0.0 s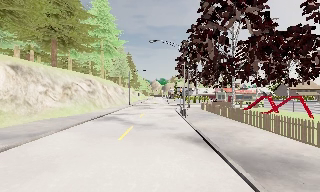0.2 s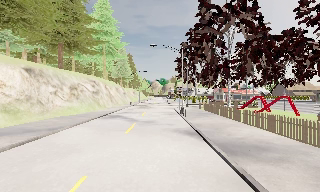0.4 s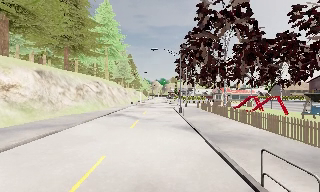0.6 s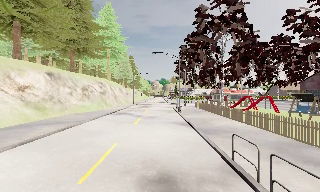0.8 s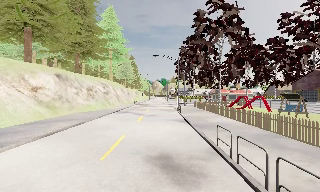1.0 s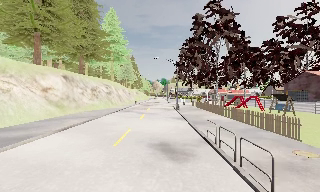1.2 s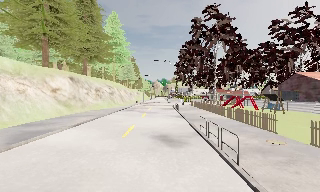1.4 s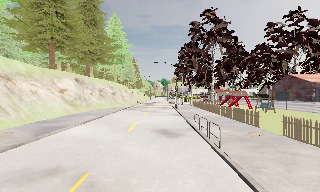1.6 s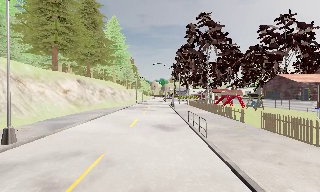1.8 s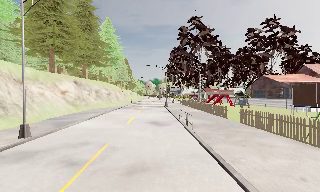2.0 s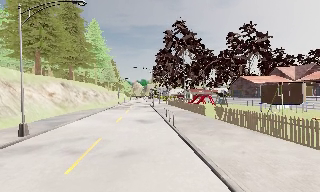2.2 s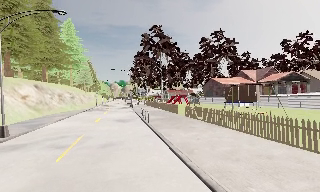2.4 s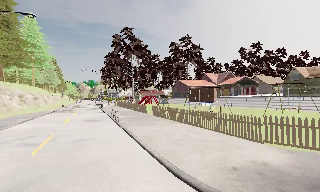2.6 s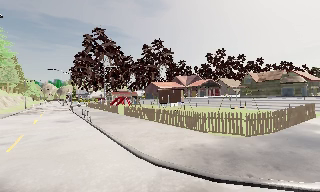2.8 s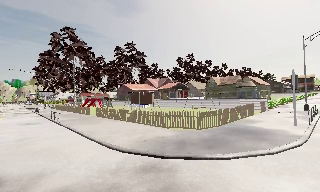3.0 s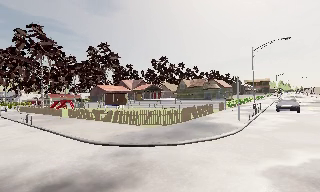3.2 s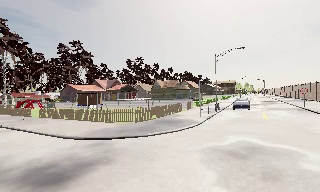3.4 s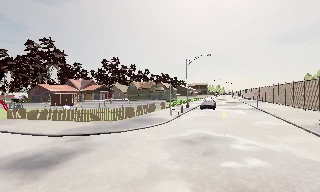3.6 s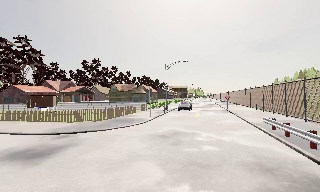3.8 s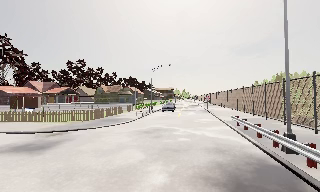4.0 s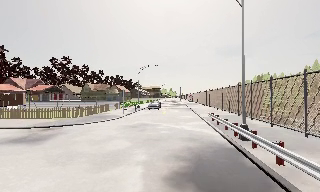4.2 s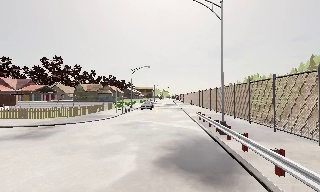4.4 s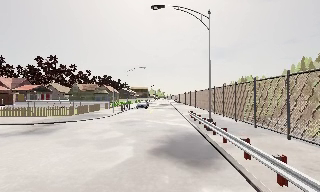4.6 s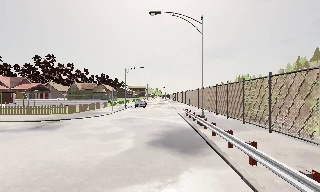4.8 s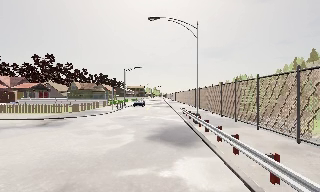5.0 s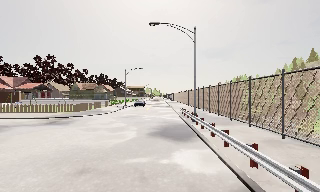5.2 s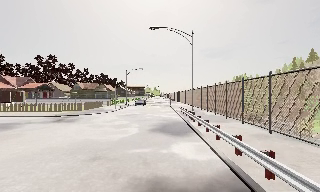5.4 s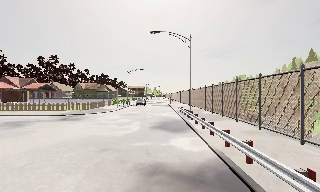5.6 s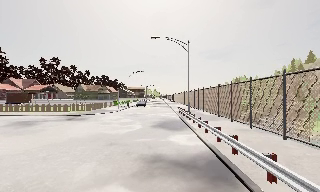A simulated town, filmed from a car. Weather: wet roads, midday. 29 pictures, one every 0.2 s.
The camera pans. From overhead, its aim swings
clockwise.
The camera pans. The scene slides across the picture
to the left.
0.0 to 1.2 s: The camera travels backward, about 9 m, so what stands in front gets smaller.
1.2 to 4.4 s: The camera swings to its right by about 90 degrees, and the scene slides to the left. It travels backward, about 25 m.
4.4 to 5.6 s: The camera travels backward, about 5 m, so what stands in front gets smaller.
The film runs backward here.
